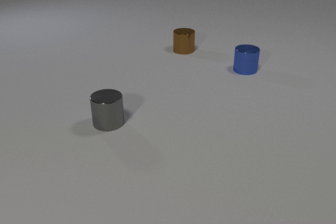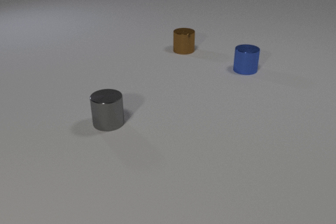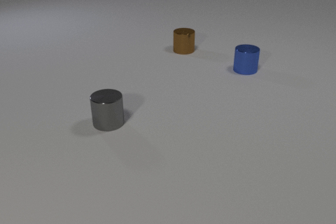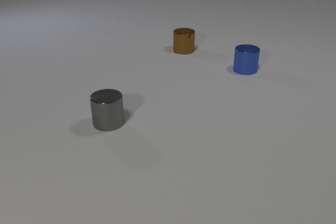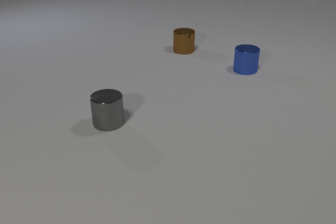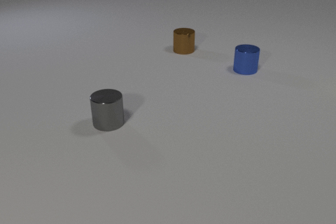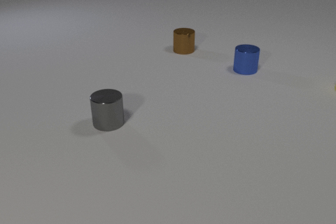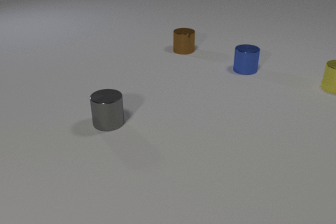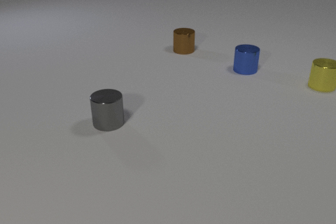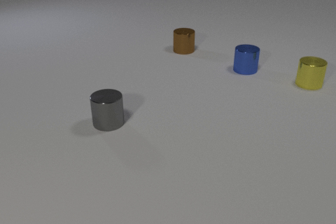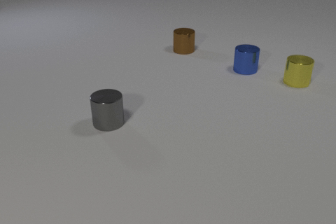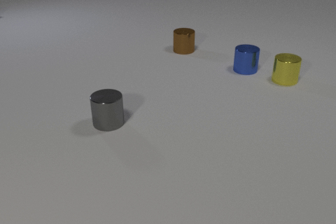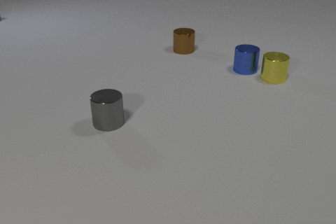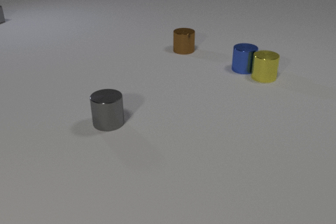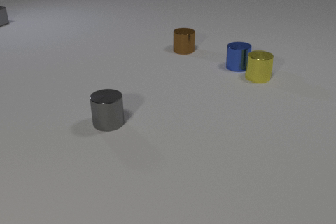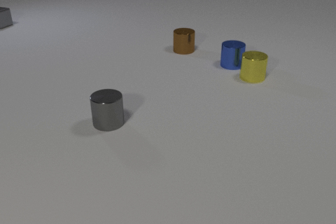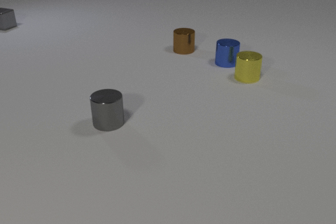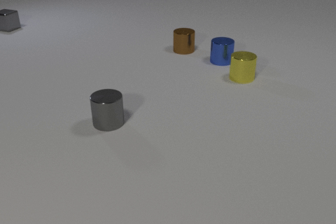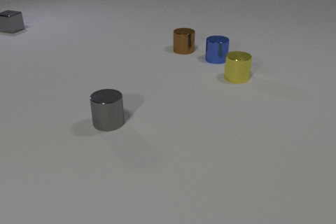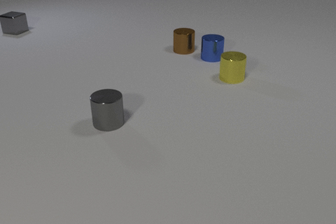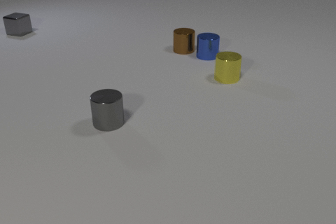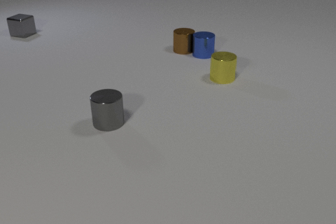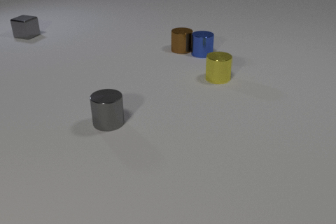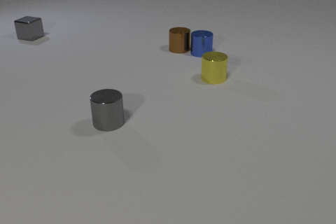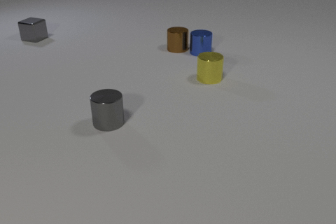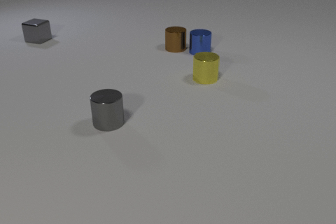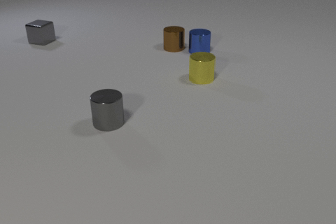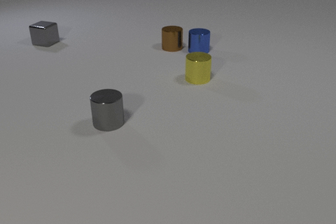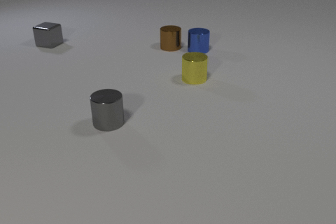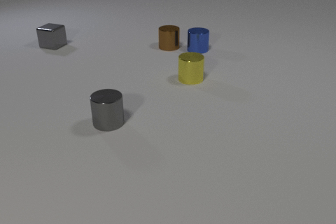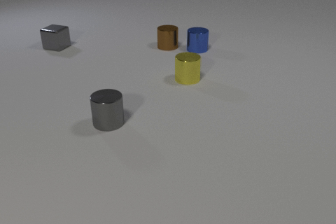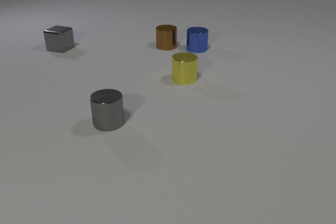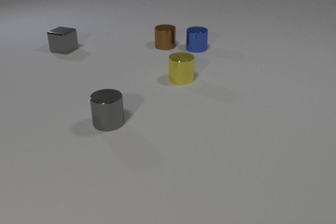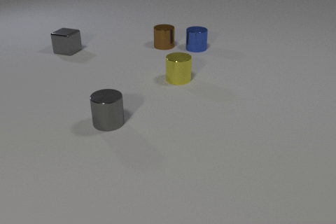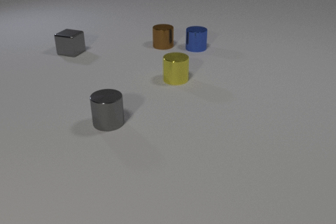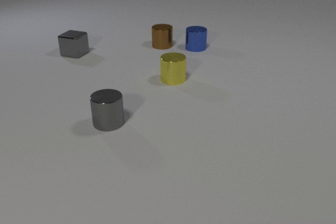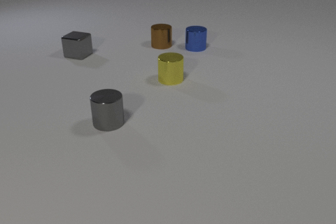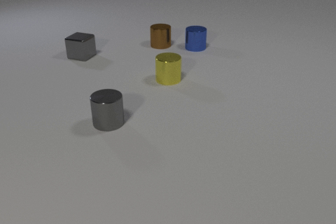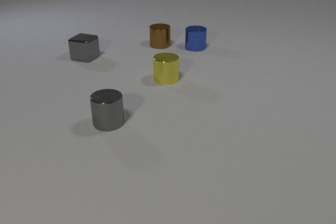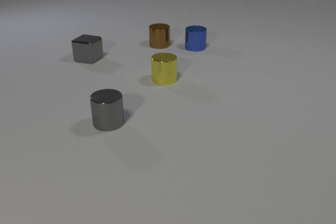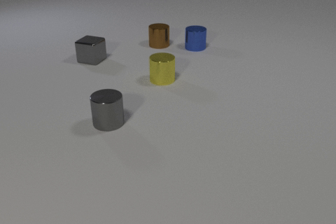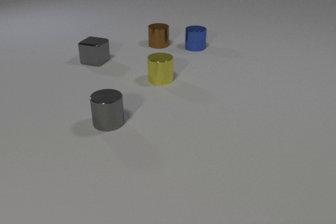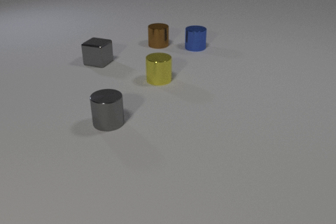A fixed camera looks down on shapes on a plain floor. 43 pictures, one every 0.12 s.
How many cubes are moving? 1.
What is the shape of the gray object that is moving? cube.
How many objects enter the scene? 2.
0.00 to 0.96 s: The yellow metal cylinder comes in at the right edge, slides to the left.
0.96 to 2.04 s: The yellow metal cylinder slides to the left. The blue metal cylinder slides to the left and away from the camera. The gray metal cube comes in at the left edge, slides toward the camera and to the right. The yellow metal cylinder and the blue metal cylinder collide.
2.04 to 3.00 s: The yellow metal cylinder slides to the left. The blue metal cylinder slides away from the camera and to the left. The gray metal cube slides toward the camera and to the right. The brown metal cylinder slides to the left and away from the camera. The blue metal cylinder and the brown metal cylinder collide.
3.00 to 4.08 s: The yellow metal cylinder slides to the left. The blue metal cylinder slides away from the camera. The gray metal cube slides toward the camera and to the right. The brown metal cylinder slides to the left and away from the camera.
4.08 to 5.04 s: The yellow metal cylinder slides to the left. The gray metal cube slides toward the camera and to the right. The brown metal cylinder slides to the left.
